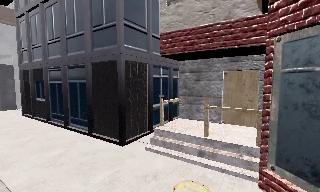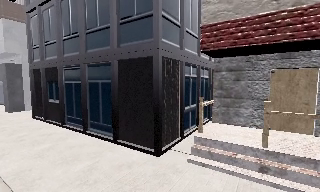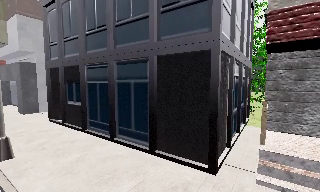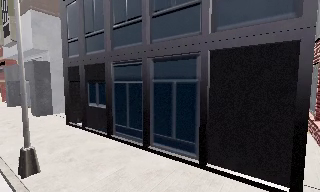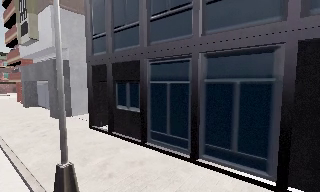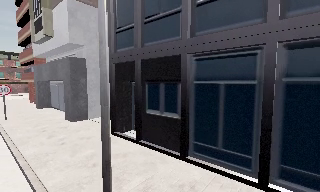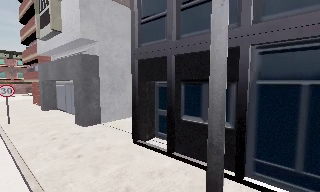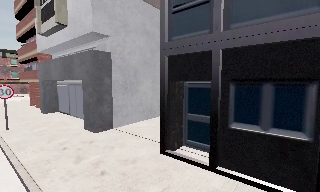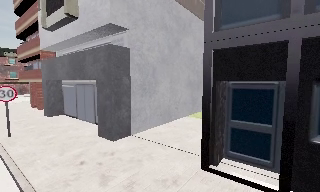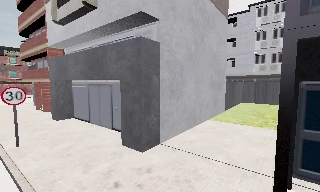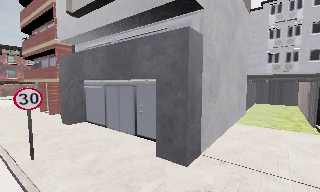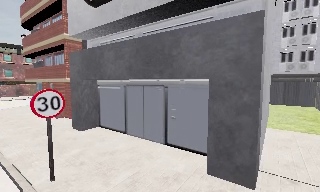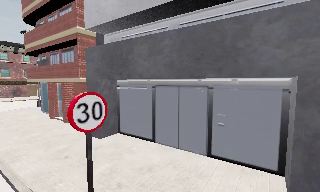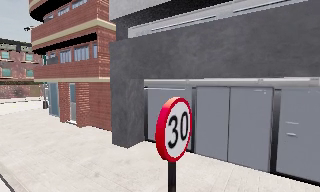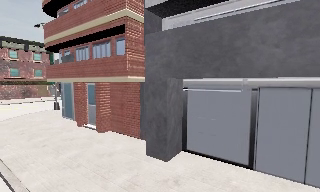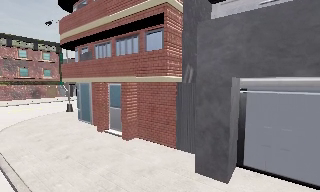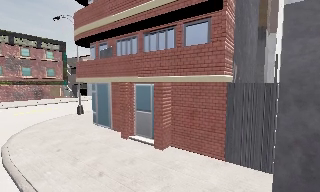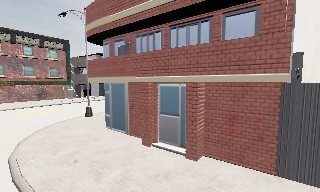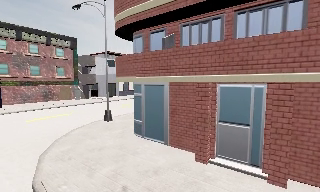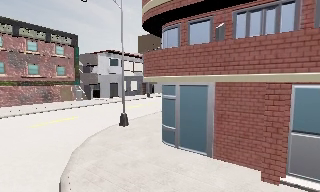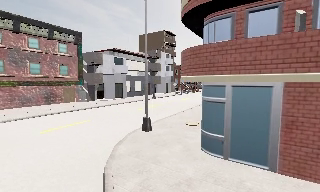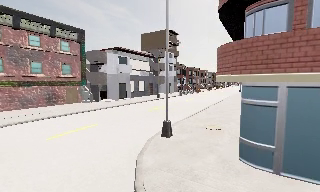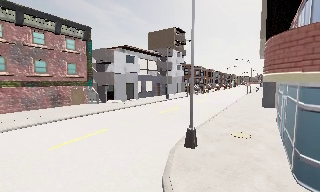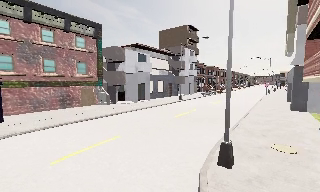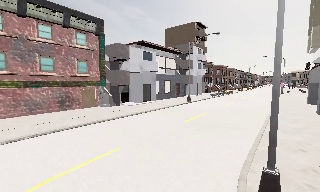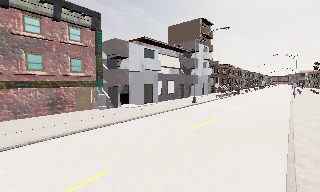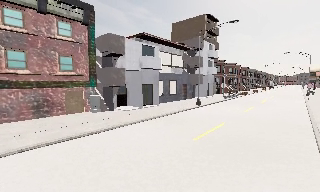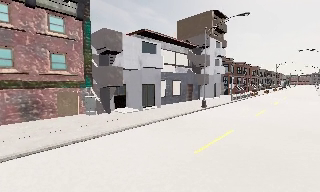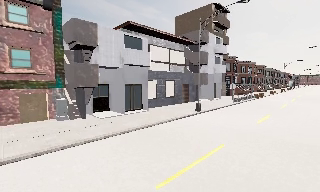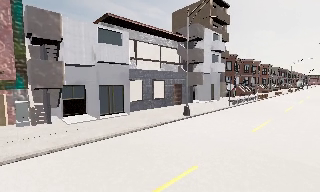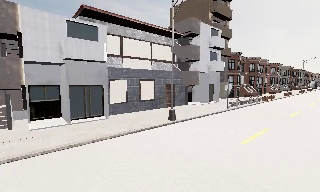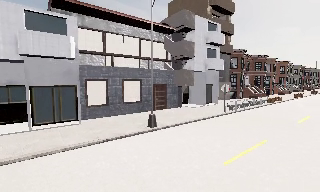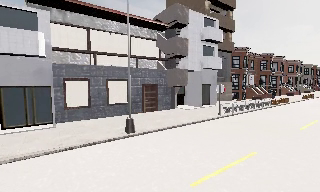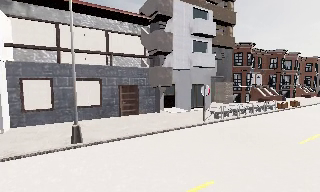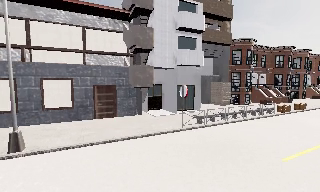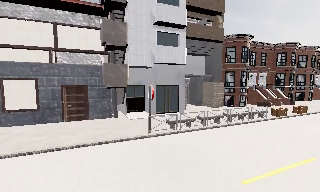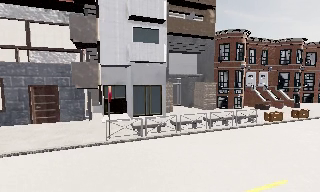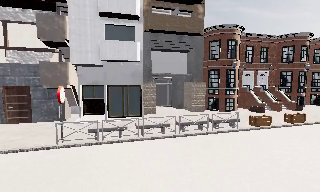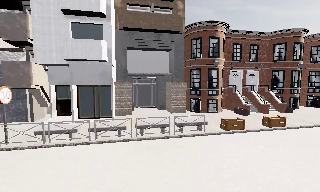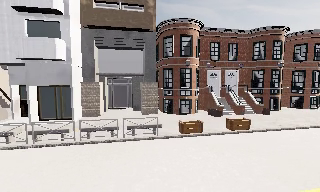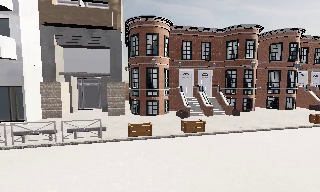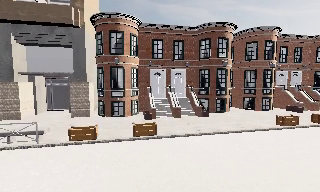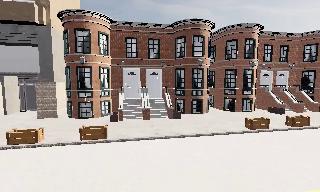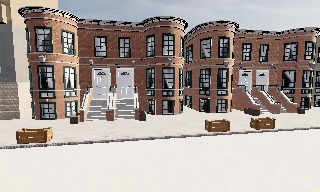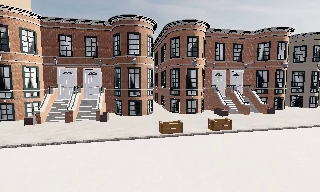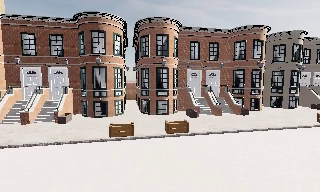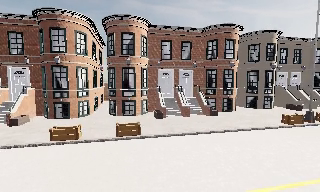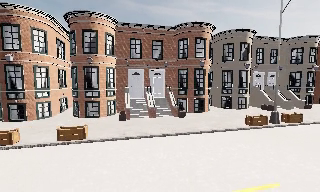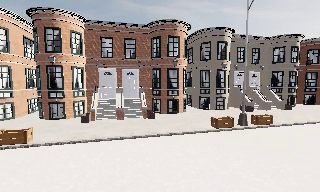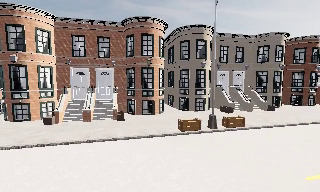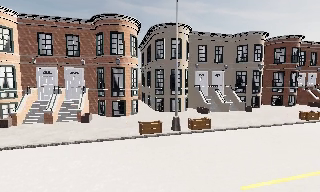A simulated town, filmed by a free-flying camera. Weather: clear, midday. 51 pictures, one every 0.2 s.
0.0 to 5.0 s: The camera travels to its left and forward, about 40 m, so close, fixed things drift to the right.
5.0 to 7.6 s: The camera pans to its left, which is counterclockwise from overhead, by about 40 degrees. It travels to its right and forward, about 25 m, so close, fixed things drift to the left.
7.6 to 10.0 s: The camera travels to its right, about 25 m, so close, fixed things drift to the left.
The film runs forward here.
